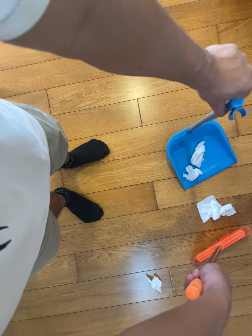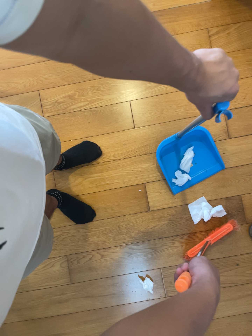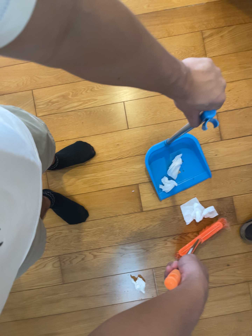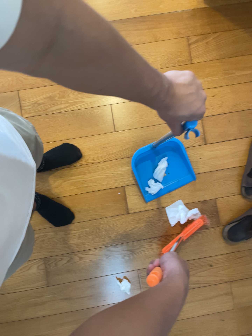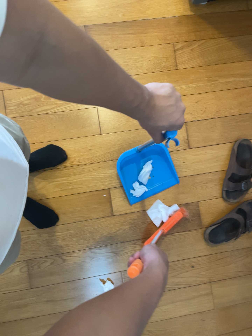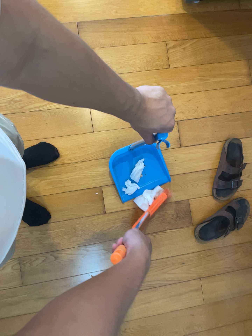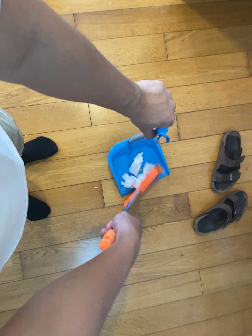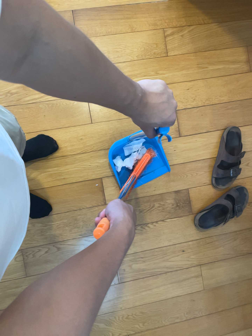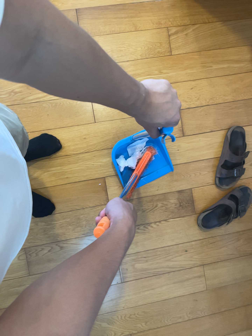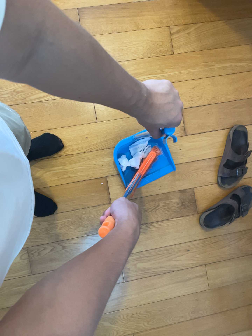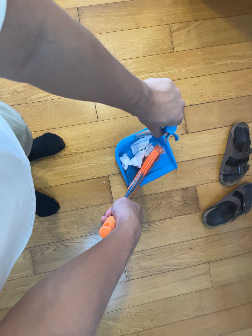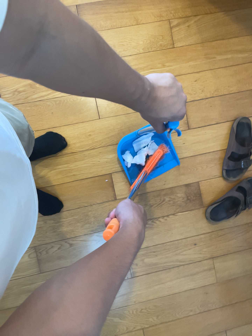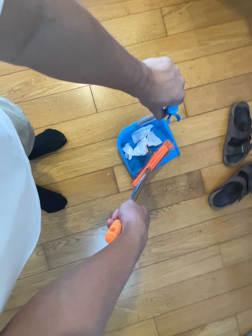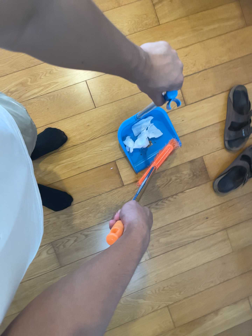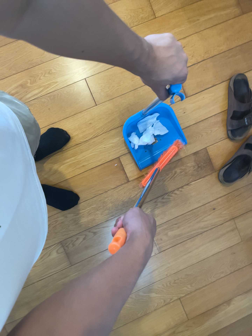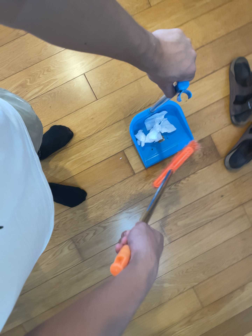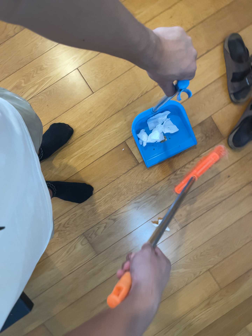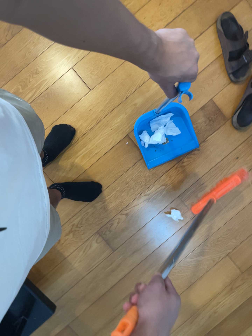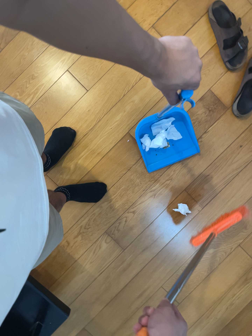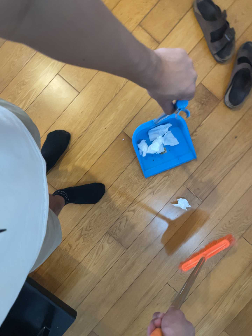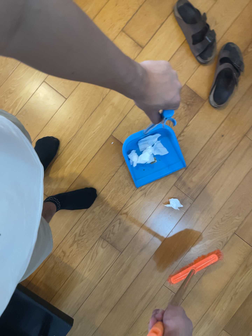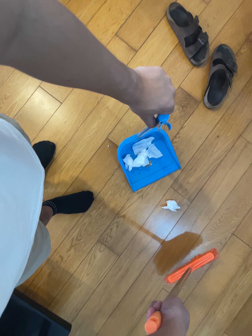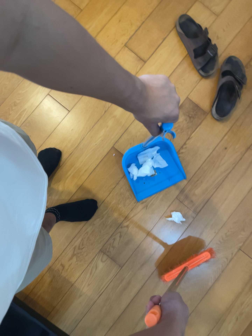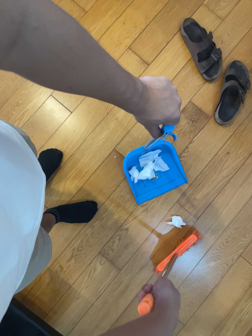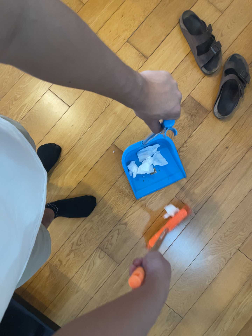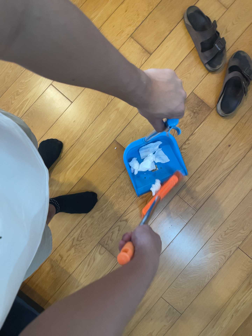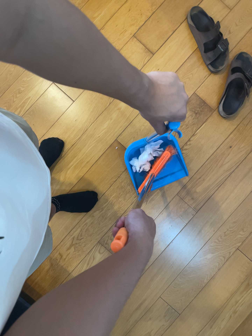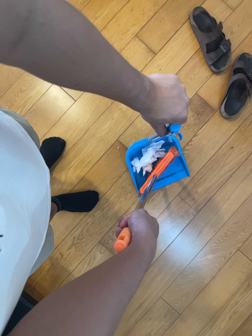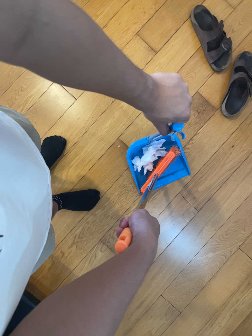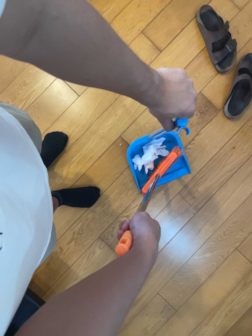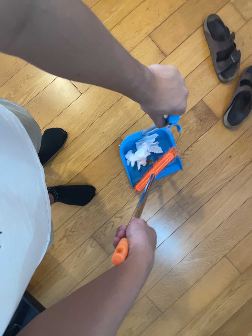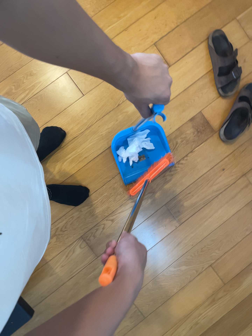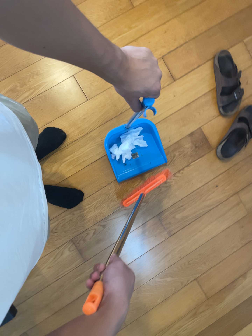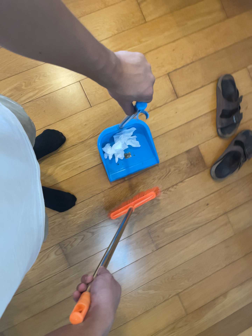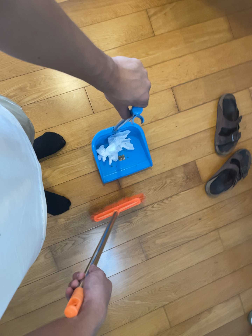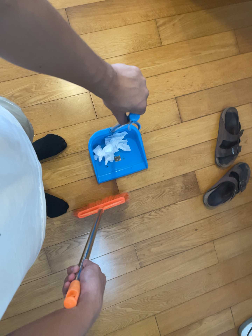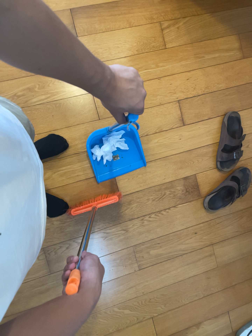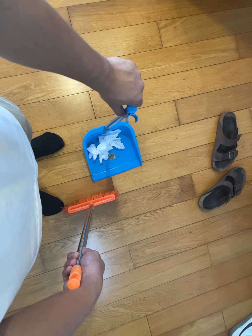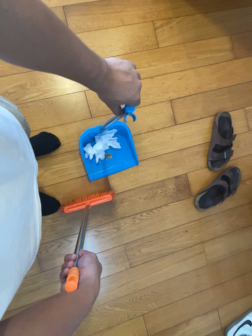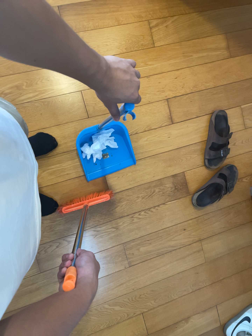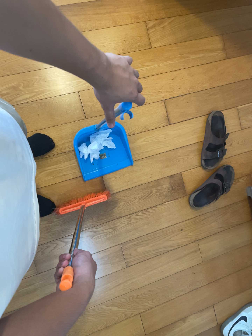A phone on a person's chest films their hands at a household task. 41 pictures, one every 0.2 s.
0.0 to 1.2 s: The scene slides to the left, as the camera pans about 10 degrees to its right. It travels toward the top of its view, about 8 cm.
1.2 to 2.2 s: The camera shifts only a little, or ends up much as it began.
2.2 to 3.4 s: The camera travels toward the bottom of its view, about 10 cm, so close, fixed things drift upward. It rolls about its line of sight by about 30 degrees, and the scene rotates counterclockwise.
3.4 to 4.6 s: The camera travels to its right and toward the bottom of its view, about 10 cm, so close, fixed things drift to the left. It rolls about its line of sight by about 10 degrees, and the scene rotates counterclockwise.
4.6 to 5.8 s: The camera shifts only a little, or ends up much as it began.
5.8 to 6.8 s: The camera travels to its left, toward the top of its view and backward, about 16 cm. It rolls about its line of sight by about 25 degrees, and the scene rotates clockwise.
6.8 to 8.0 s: The camera shifts only a little, or ends up much as it began.
The film runs forward here.
